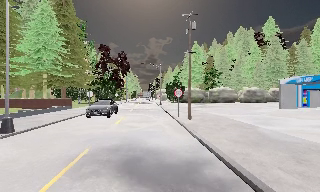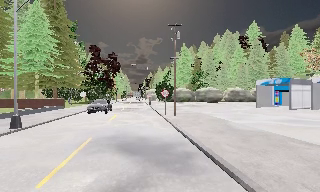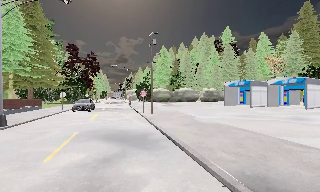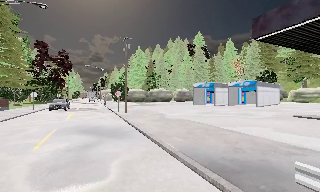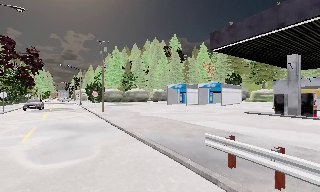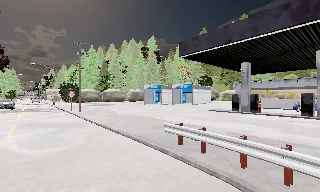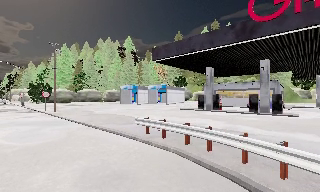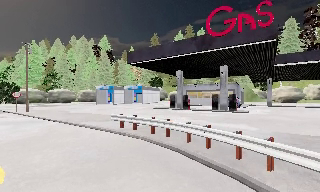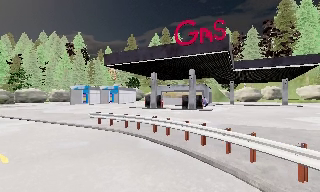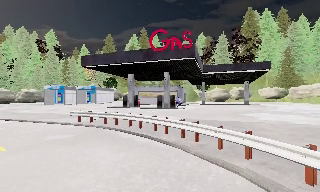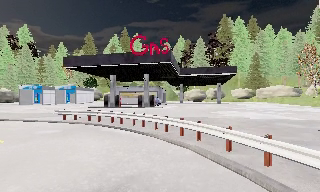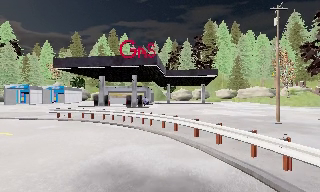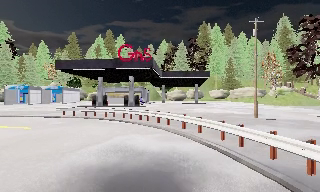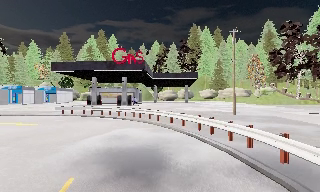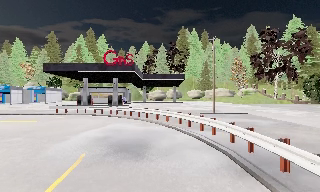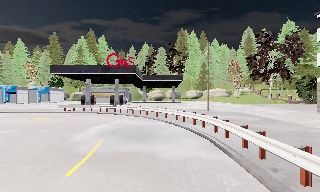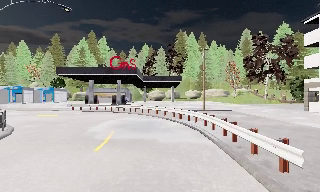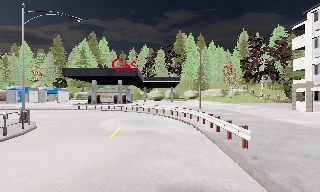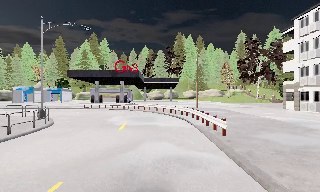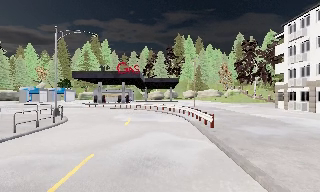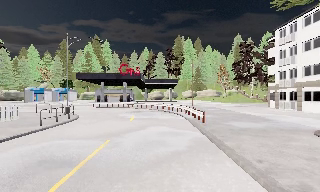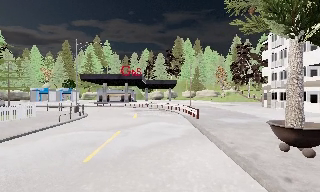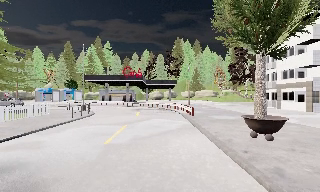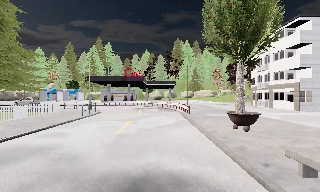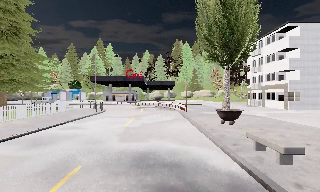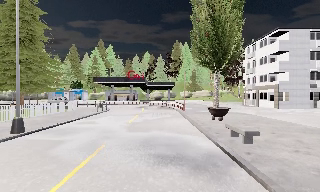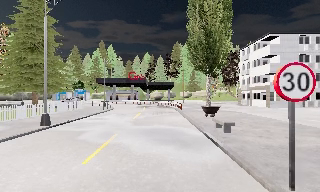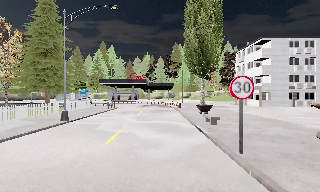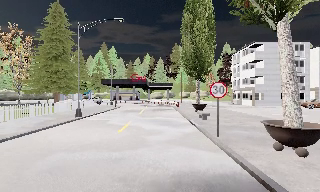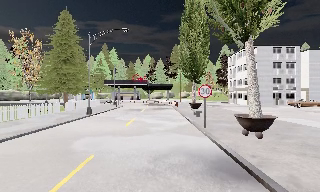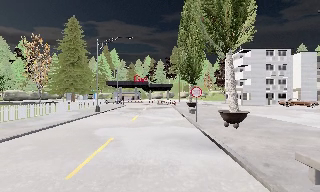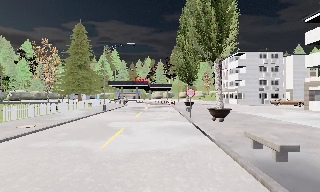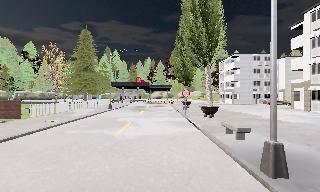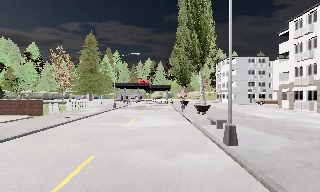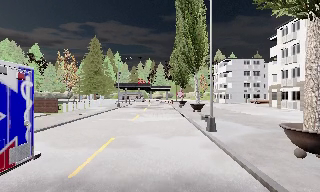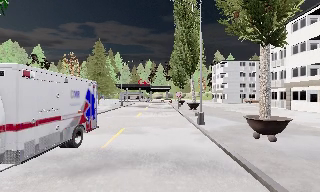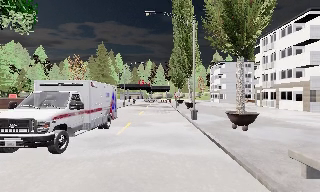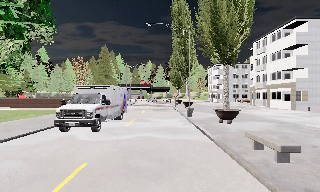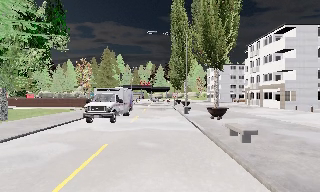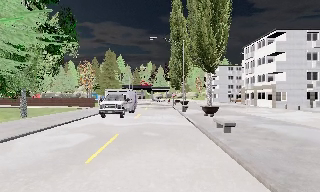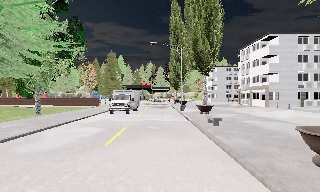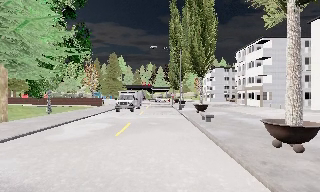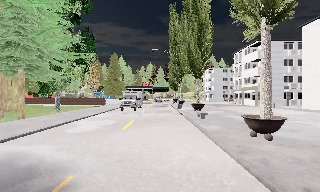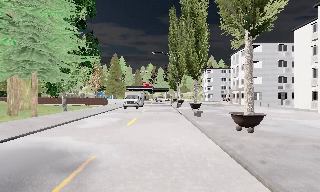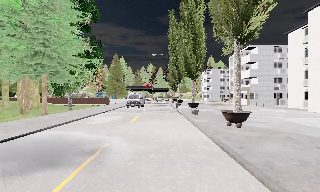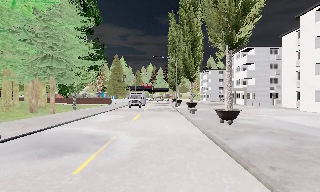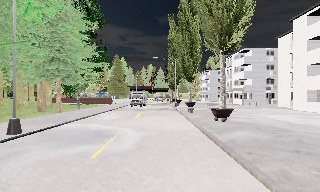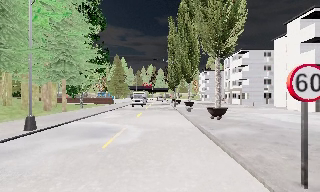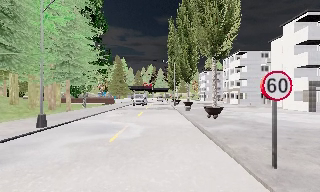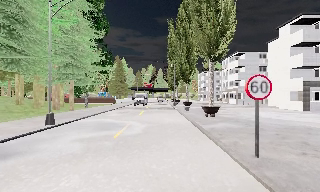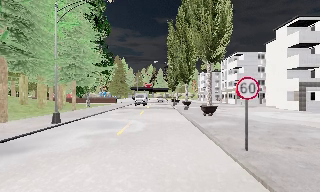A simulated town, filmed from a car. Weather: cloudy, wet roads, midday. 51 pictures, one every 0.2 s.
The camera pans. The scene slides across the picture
to the left.
The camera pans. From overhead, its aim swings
clockwise.
0.0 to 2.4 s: The camera swings to its right by about 80 degrees, and the scene slides to the left. It travels backward, about 19 m.
2.4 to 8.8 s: The camera travels backward, about 55 m, so what stands in front gets smaller.
8.8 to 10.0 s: The camera travels backward, about 5 m, so what stands in front gets smaller. It loses speed.
The film runs backward here.
